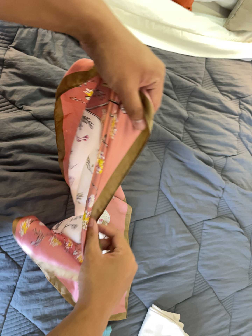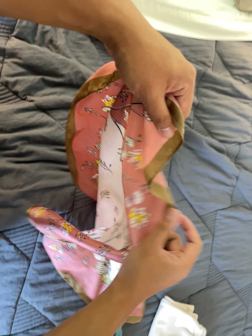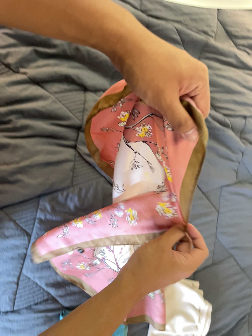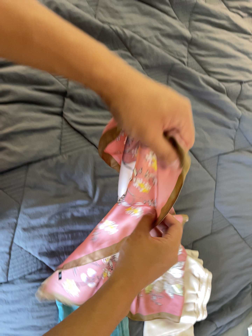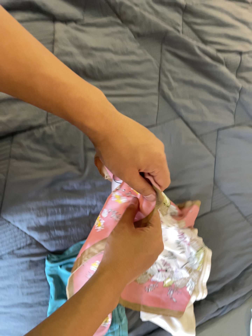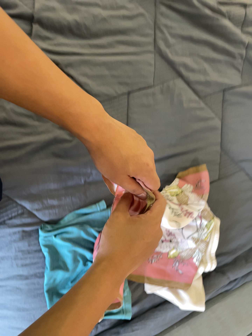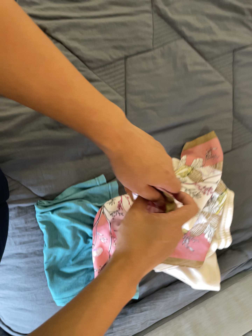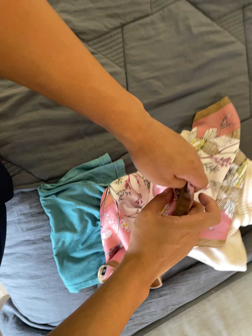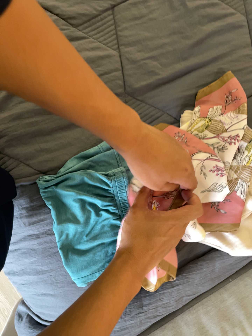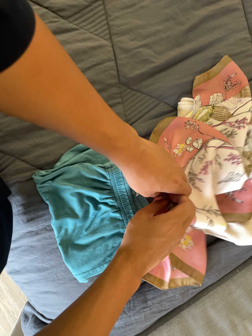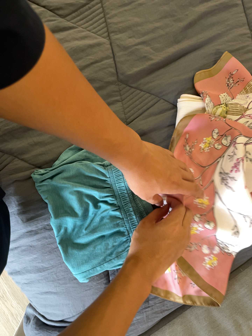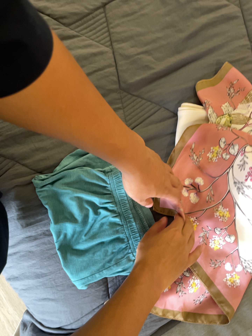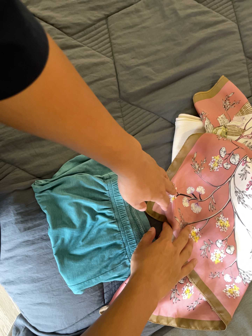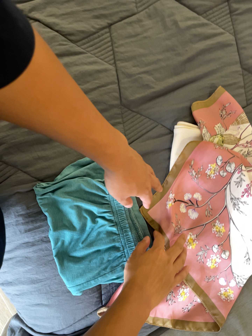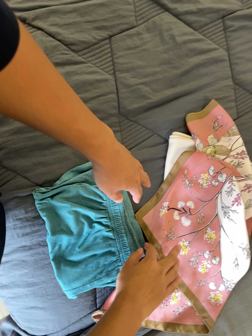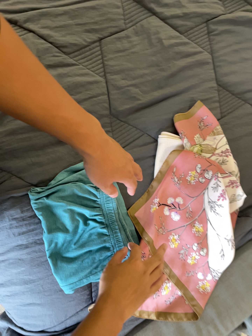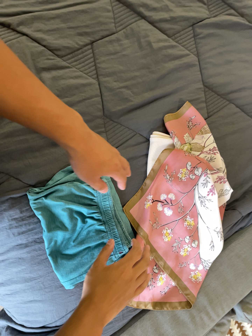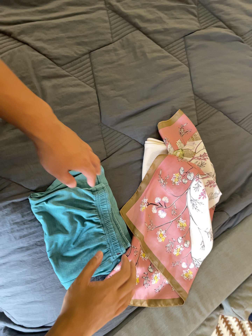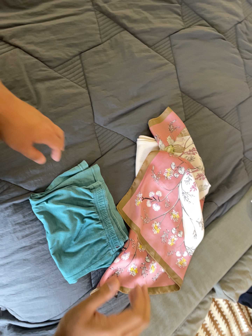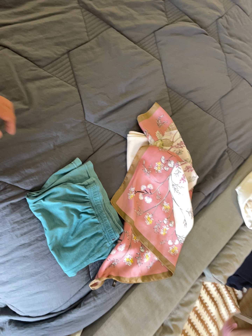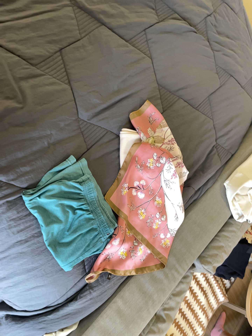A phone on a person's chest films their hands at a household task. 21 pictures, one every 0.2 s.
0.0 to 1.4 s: The camera pans to its left by about 20 degrees. It travels toward the bottom of its view, to its right and forward, about 50 cm, so close, fixed things drift upward. Its aim tips toward the bottom of its view by about 10 degrees, and the scene shifts upward. It rolls about its line of sight by about 20 degrees, and the scene rotates counterclockwise.
1.4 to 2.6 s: The camera travels toward the bottom of its view, about 6 cm.
2.6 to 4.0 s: The camera pans to its right by about 25 degrees. It travels backward and to its left, about 24 cm, so what stands in front gets smaller.
The film runs backward here.
